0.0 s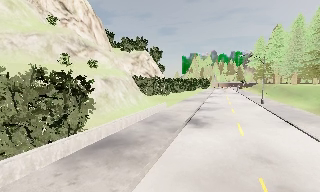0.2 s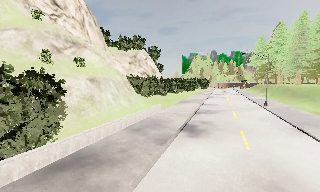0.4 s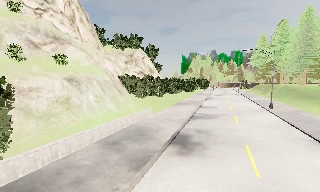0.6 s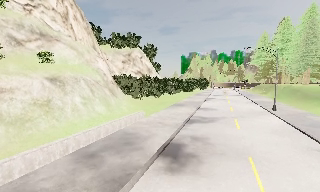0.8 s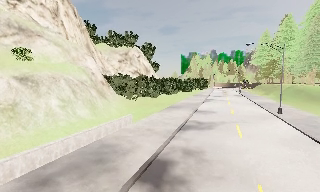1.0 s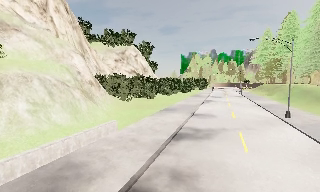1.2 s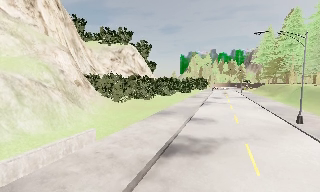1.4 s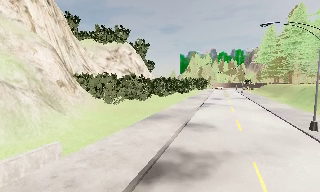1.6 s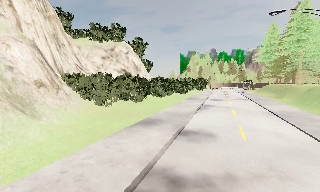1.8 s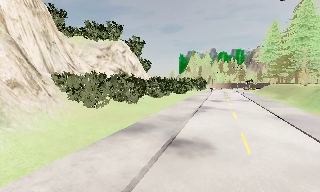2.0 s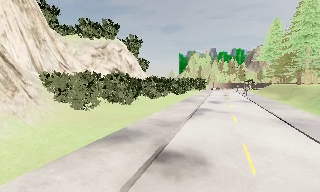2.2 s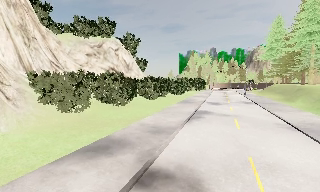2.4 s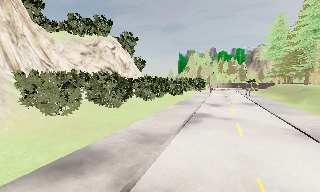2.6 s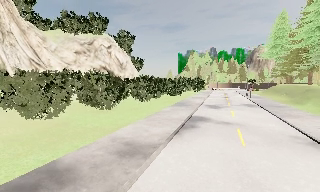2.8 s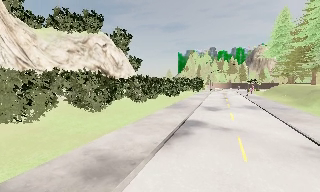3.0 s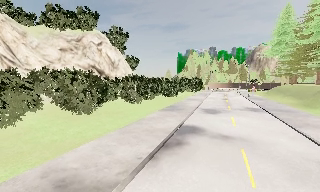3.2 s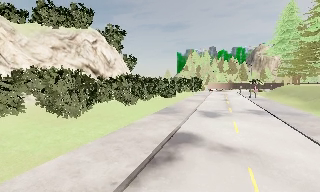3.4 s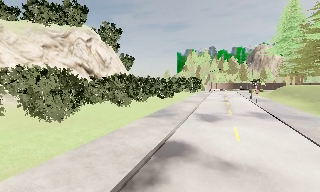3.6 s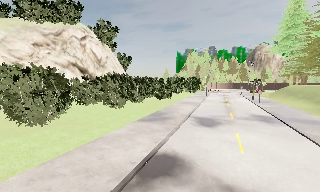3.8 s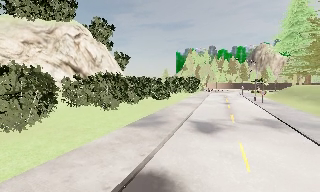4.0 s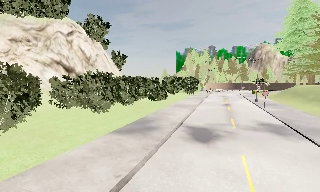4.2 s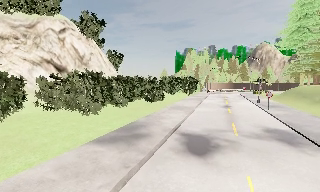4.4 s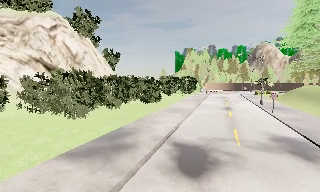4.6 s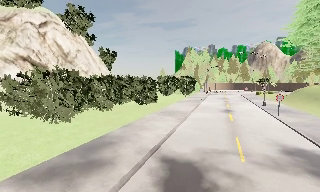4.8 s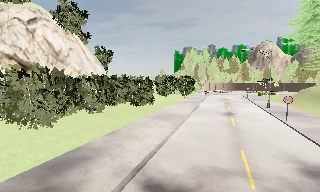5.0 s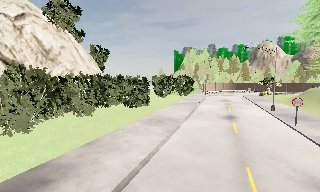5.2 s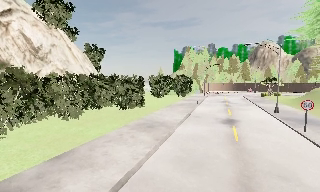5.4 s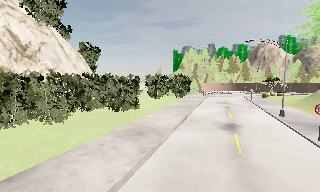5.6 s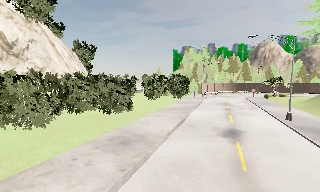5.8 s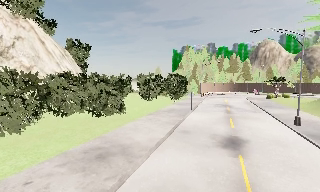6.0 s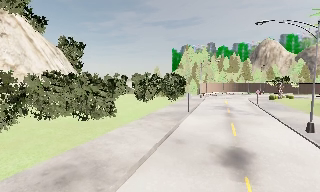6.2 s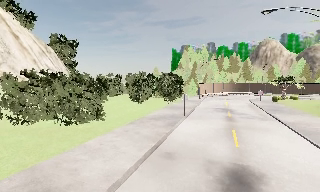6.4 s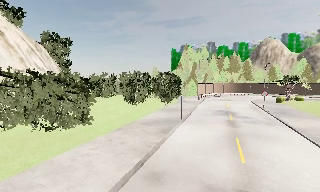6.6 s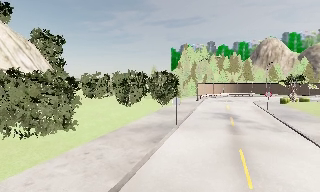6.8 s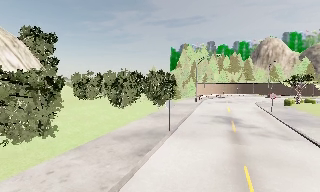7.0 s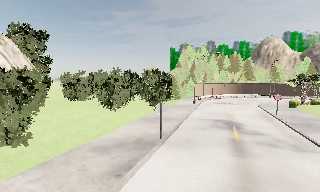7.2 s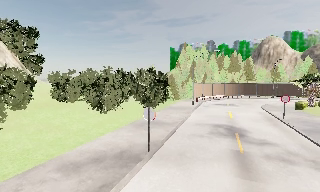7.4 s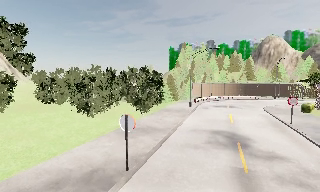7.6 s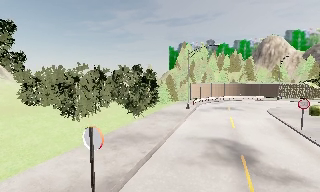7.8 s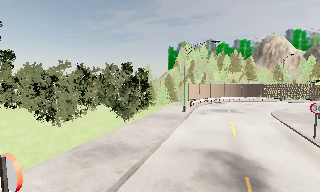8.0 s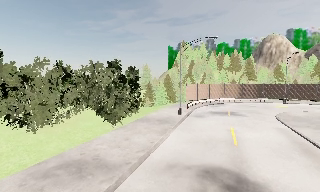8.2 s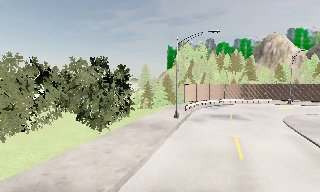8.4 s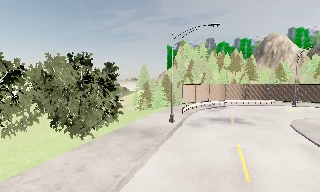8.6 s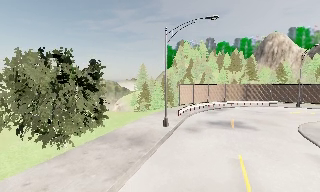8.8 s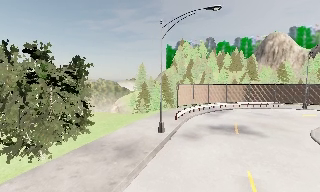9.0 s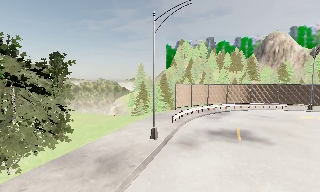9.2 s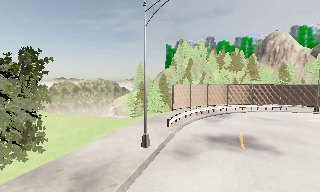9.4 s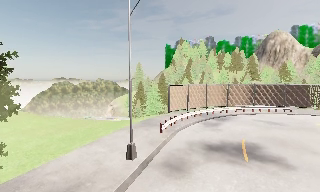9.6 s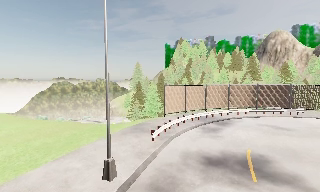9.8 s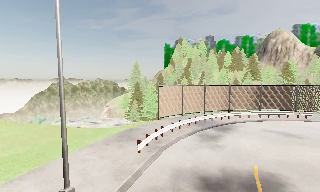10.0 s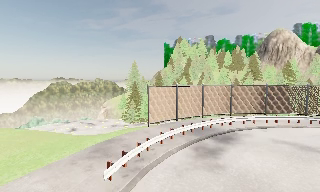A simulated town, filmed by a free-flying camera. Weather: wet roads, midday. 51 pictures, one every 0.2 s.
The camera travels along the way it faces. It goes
forward.
0.0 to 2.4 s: The camera travels forward, about 25 m, so what stands in front looms larger.
2.4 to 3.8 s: The camera travels forward and to its right, about 13 m, so what stands in front looms larger.
3.8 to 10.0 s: The camera travels forward, about 55 m, so what stands in front looms larger.
The film runs backward here.
